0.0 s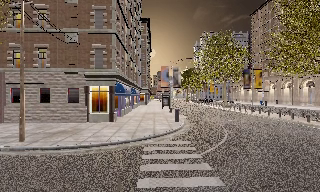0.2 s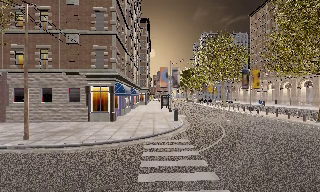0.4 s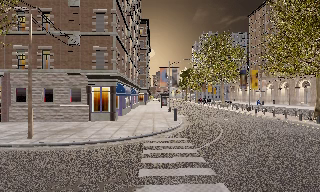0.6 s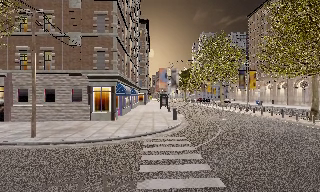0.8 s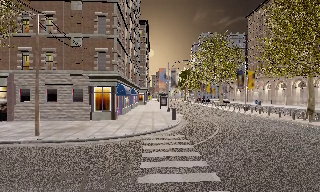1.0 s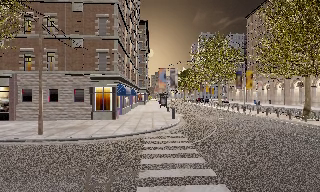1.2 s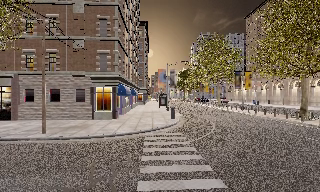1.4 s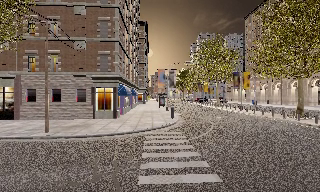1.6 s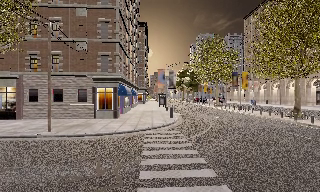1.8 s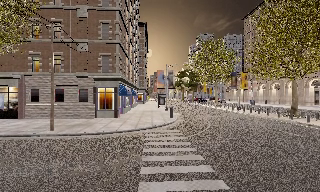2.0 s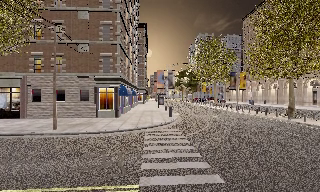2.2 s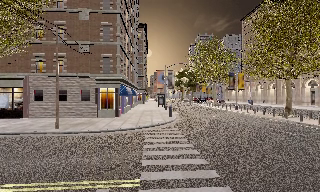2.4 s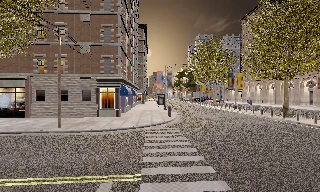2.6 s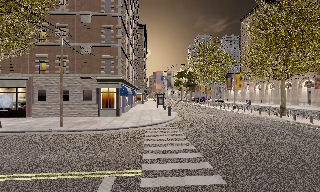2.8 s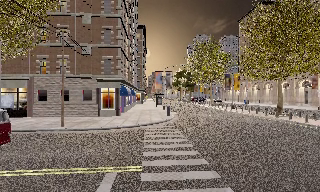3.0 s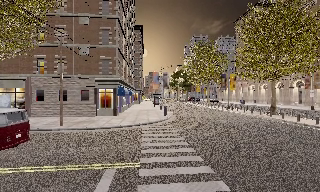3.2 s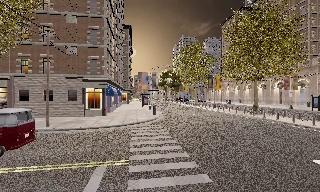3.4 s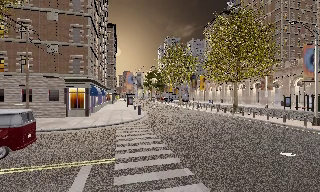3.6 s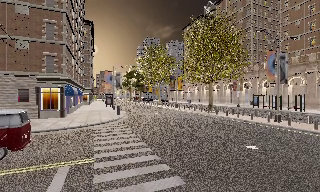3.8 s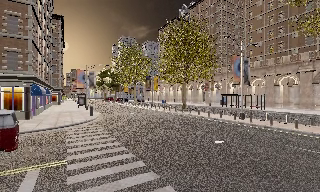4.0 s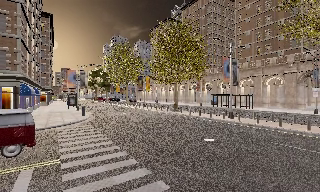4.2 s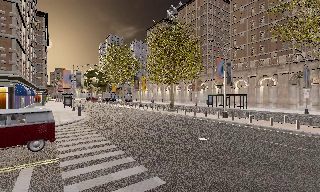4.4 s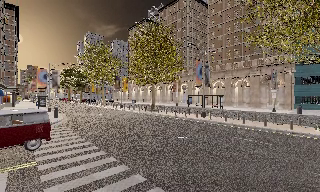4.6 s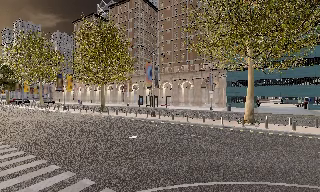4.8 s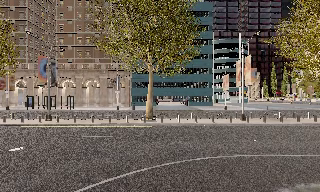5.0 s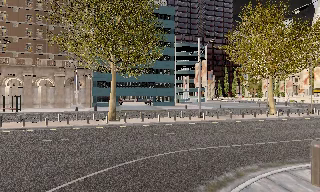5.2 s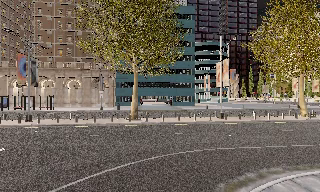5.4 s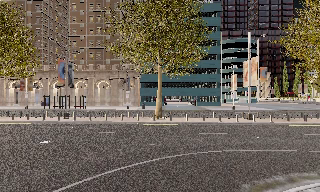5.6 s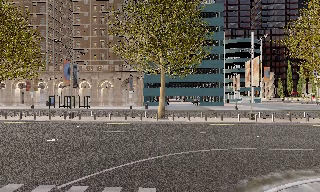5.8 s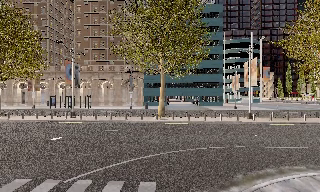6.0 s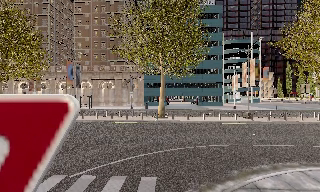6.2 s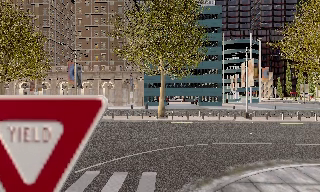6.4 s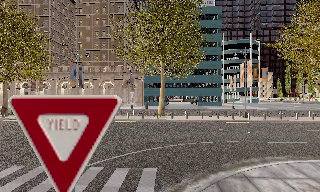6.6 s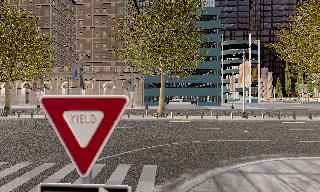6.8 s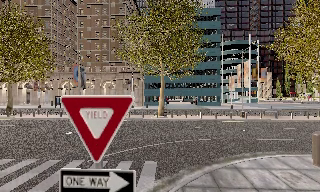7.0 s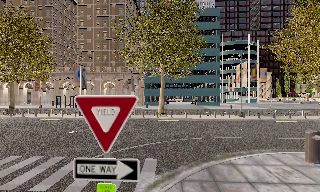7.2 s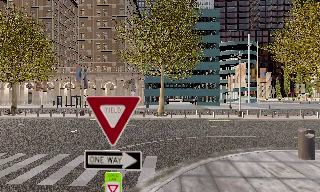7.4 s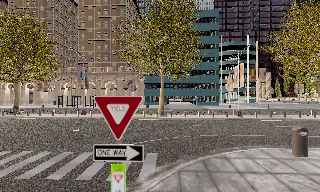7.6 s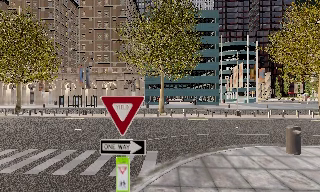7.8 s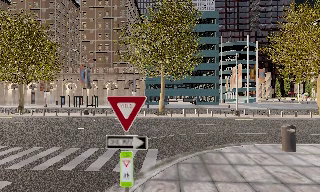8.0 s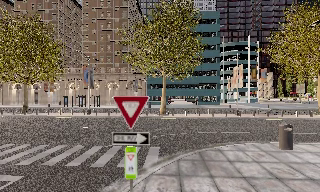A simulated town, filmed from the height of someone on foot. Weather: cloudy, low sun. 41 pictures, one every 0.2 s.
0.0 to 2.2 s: The camera travels backward, about 3.5 m, so what stands in front gets smaller.
2.2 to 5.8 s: The scene slides to the left, as the camera pans about 85 degrees to its right. It travels backward, about 6 m.
5.8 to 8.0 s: The camera travels backward, about 3.5 m, so what stands in front gets smaller.
The film runs backward here.
